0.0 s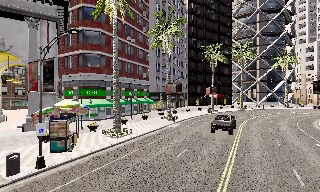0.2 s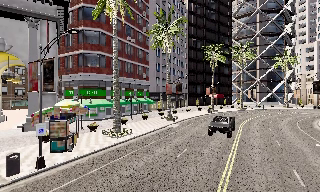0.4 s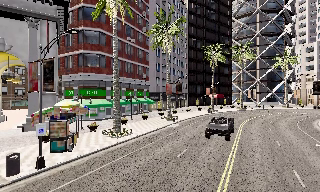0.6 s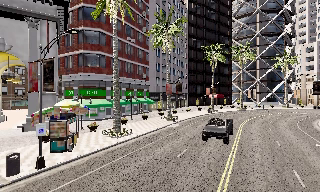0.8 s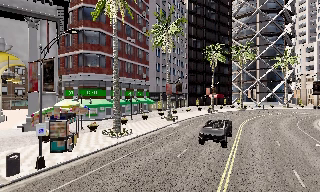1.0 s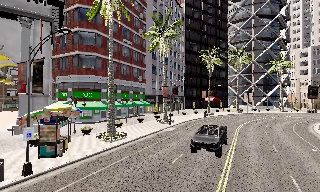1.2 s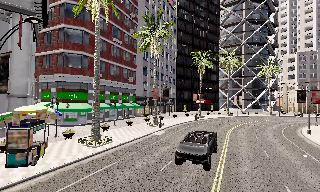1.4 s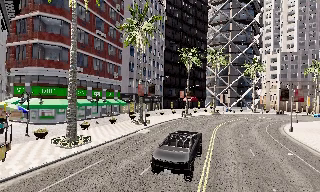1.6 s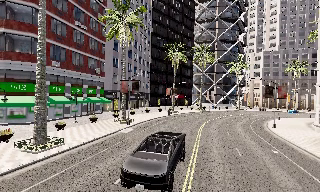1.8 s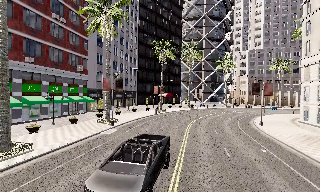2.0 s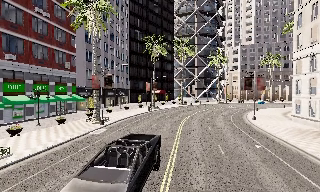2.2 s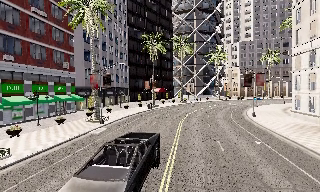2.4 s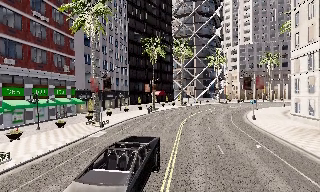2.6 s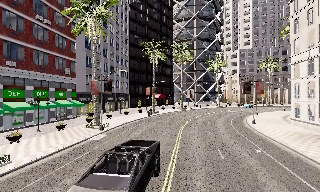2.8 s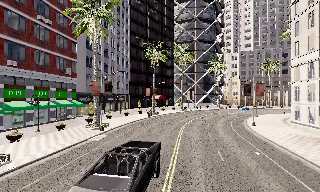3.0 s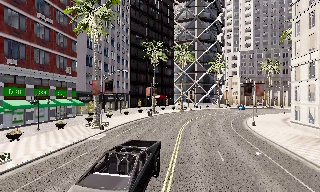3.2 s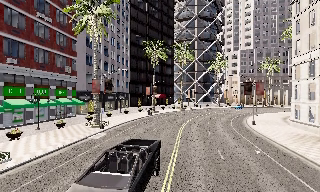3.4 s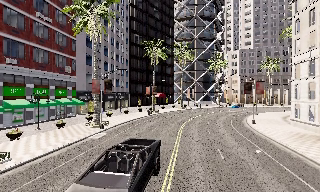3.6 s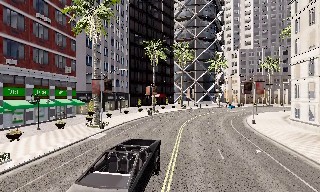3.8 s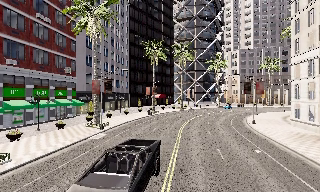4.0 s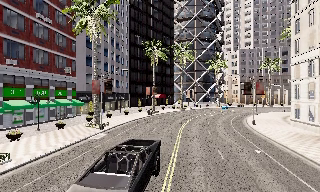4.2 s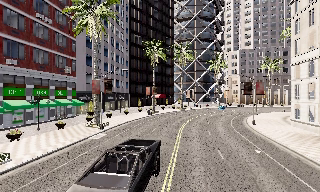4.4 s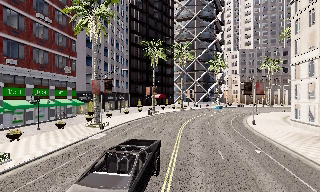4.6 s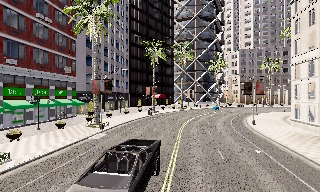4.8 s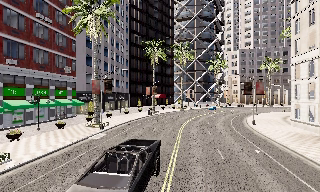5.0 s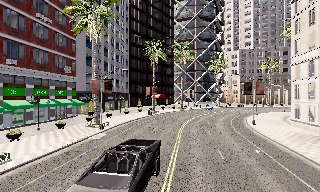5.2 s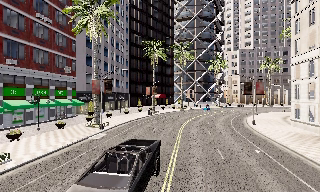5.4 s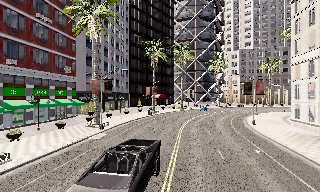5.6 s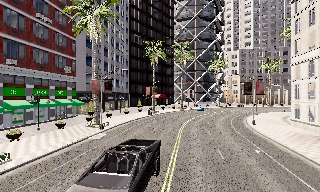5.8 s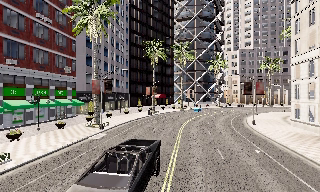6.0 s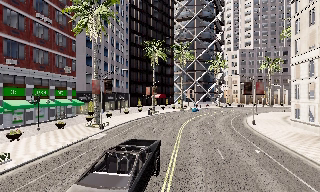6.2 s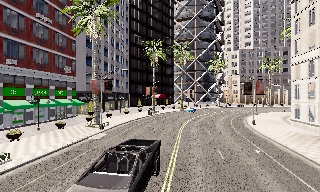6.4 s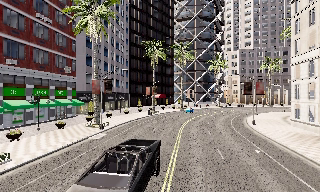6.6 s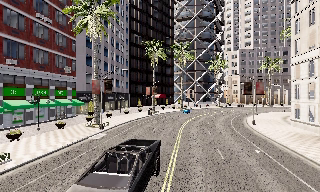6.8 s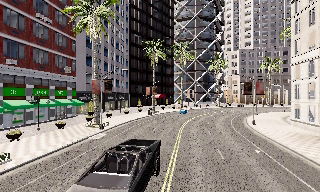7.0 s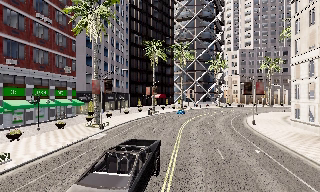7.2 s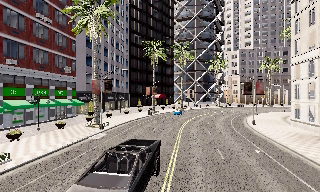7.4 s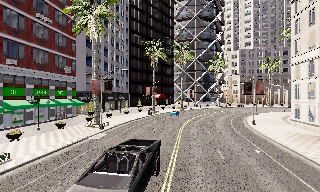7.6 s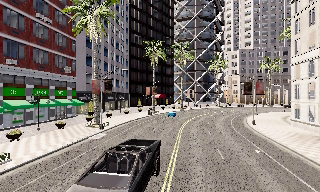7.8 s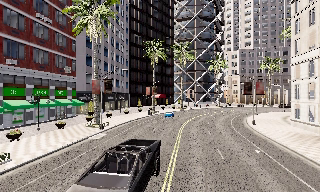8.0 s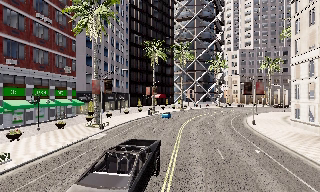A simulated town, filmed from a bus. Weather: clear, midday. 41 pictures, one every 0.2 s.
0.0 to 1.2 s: The camera travels forward, about 1.5 m, so what stands in front looms larger. It gains speed.
1.2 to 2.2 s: The scene slides to the left, as the camera pans about 15 degrees to its right. It travels forward, about 4.5 m, so what stands in front looms larger. It loses speed.
2.2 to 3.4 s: The camera shifts only a little, or ends up much as it began.
3.4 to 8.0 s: The camera keeps its place and its aim.
The film runs forward here.
